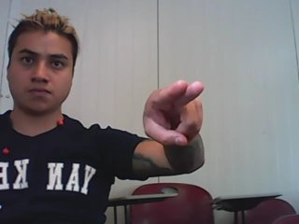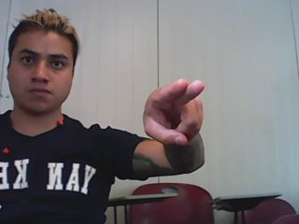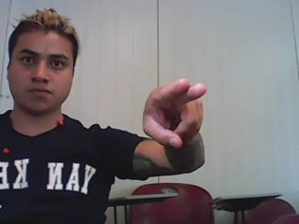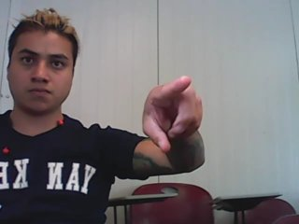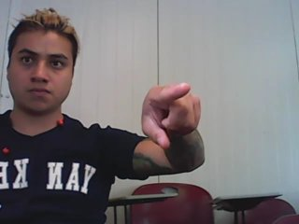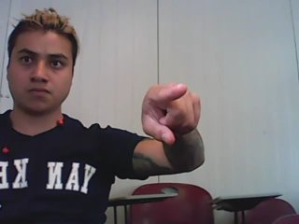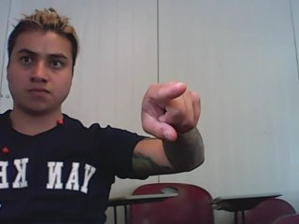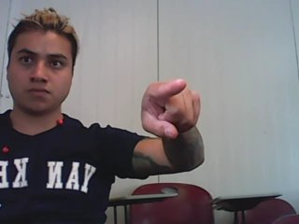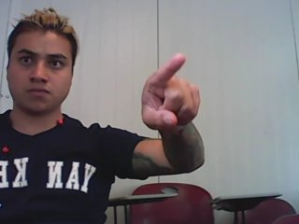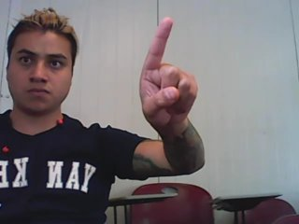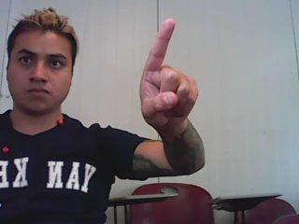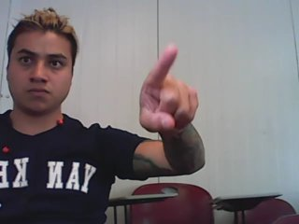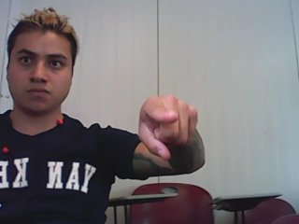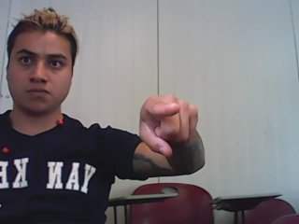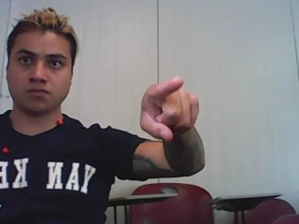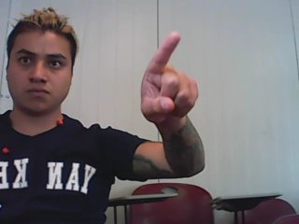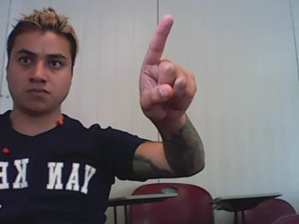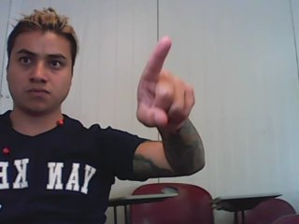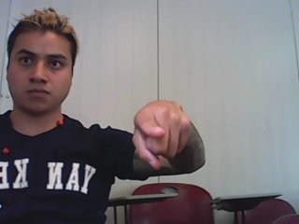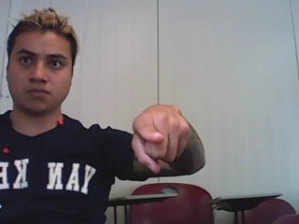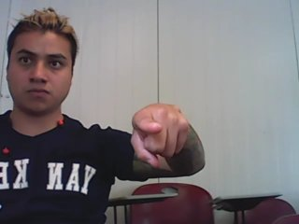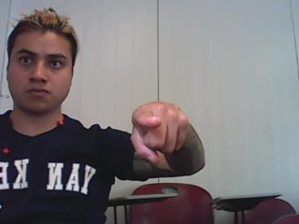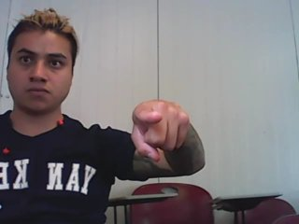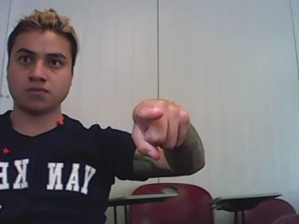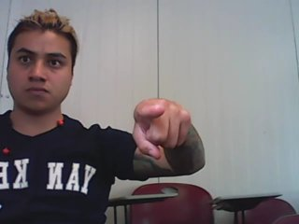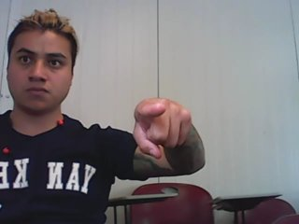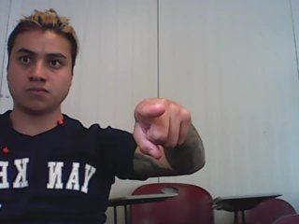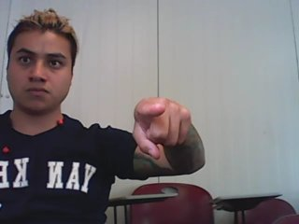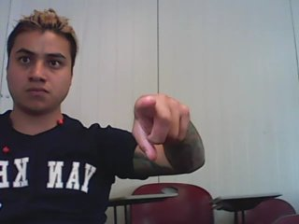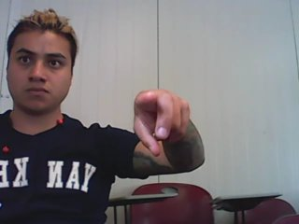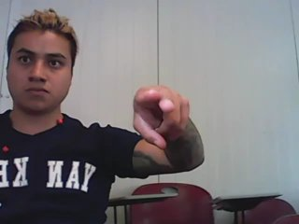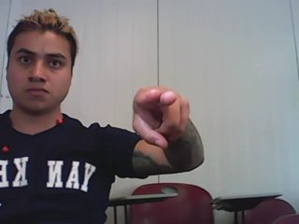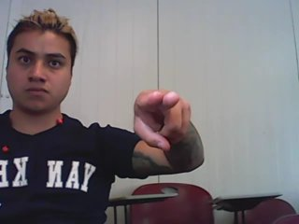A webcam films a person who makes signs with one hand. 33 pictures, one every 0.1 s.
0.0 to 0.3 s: Pointing with two fingers.
0.4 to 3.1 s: Double click with one finger.
